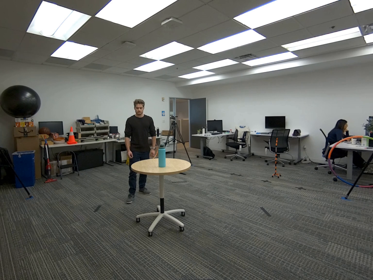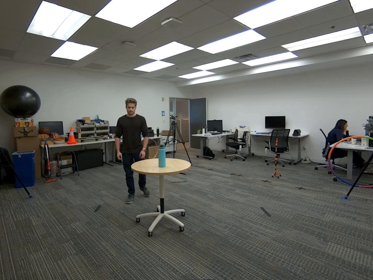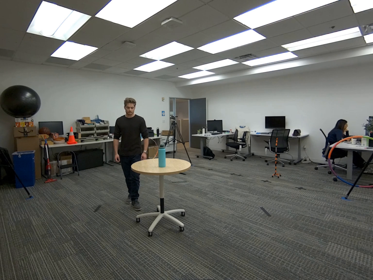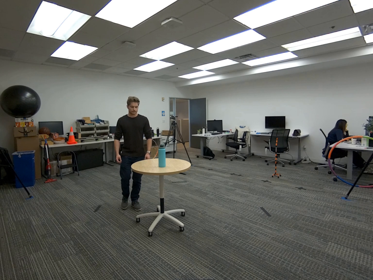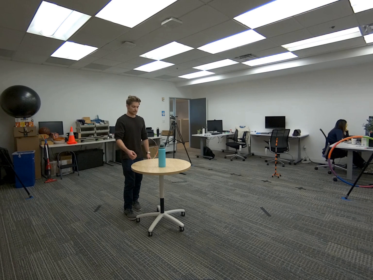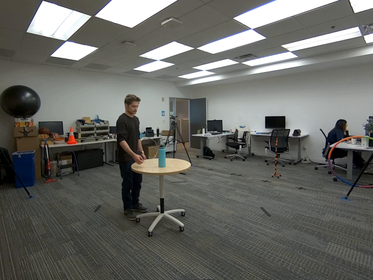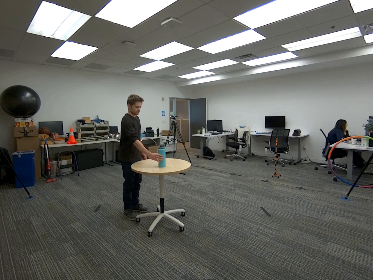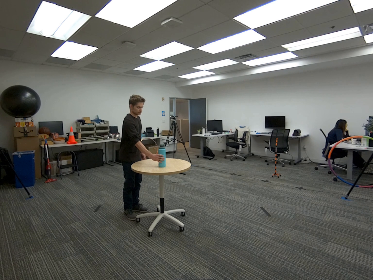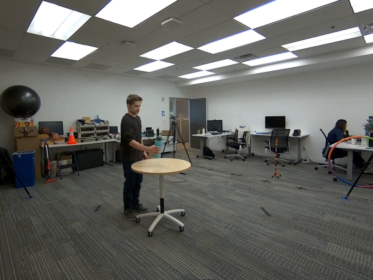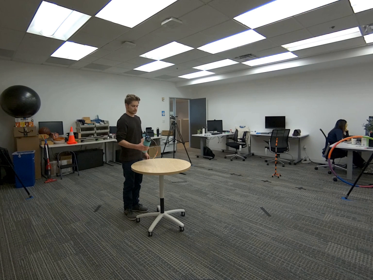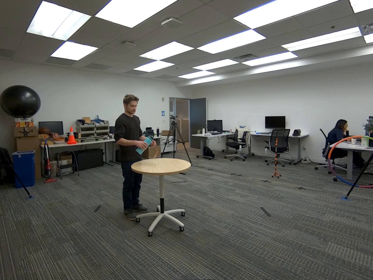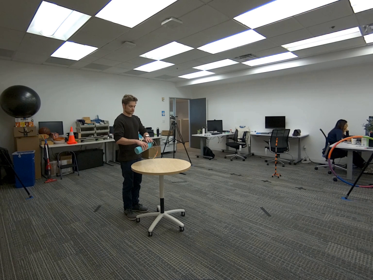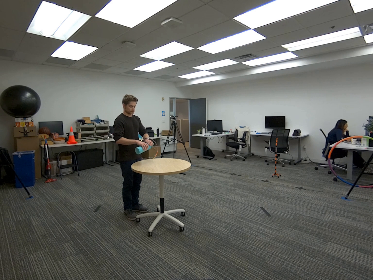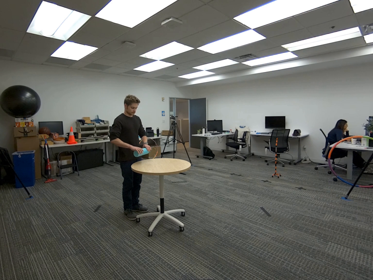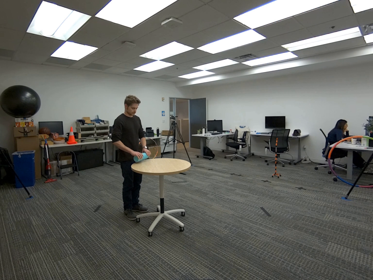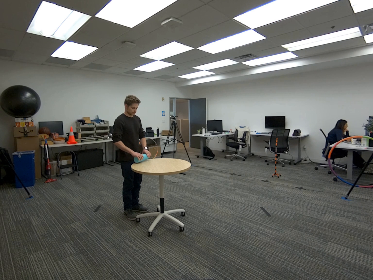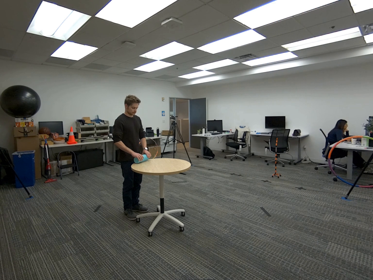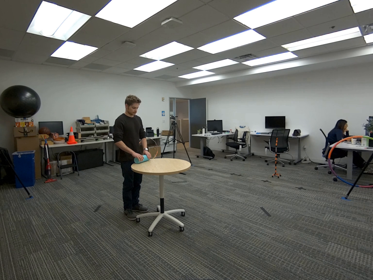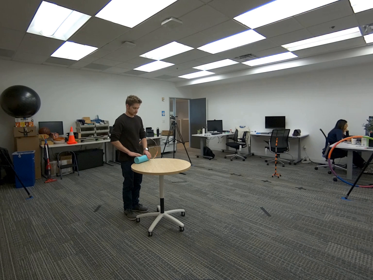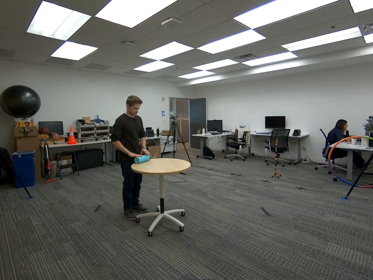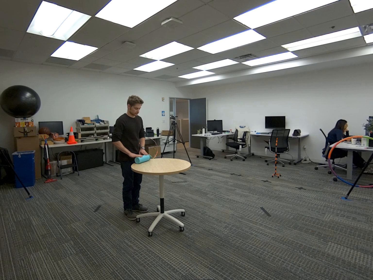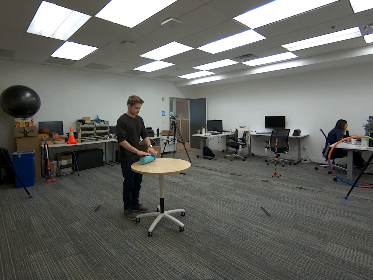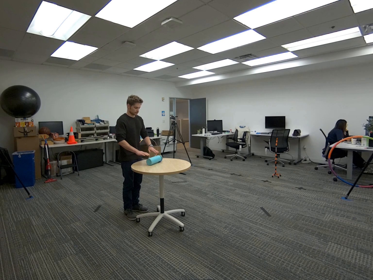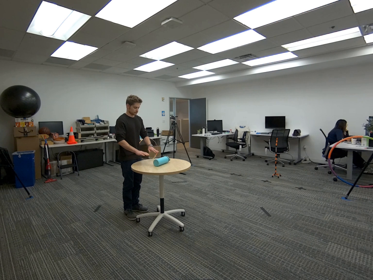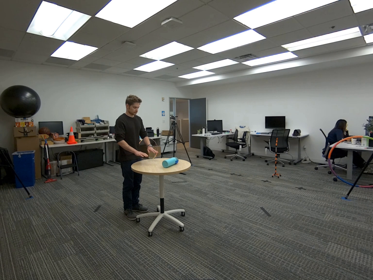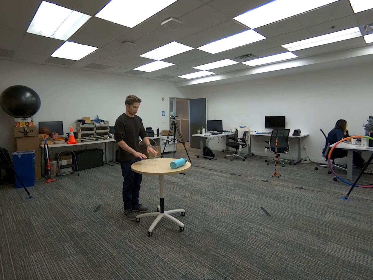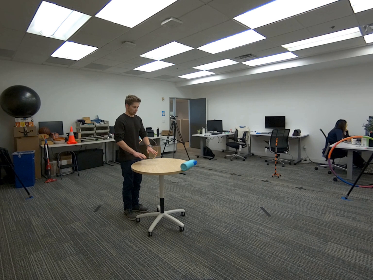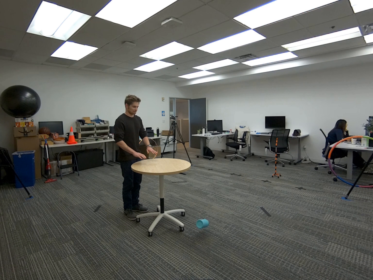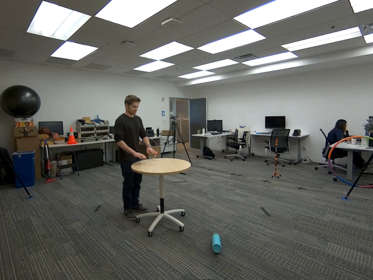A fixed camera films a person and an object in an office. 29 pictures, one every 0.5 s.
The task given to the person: Walk to the cyan water bottle on the round table. Pick it up with your right hand and place it on its side. Then use both hands to gently push it so it rolls across the table.
